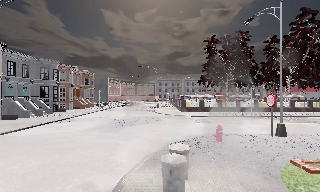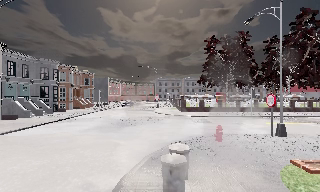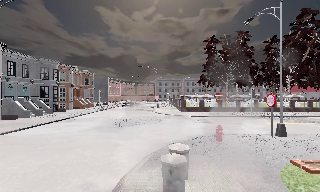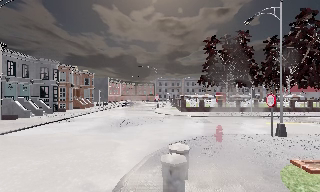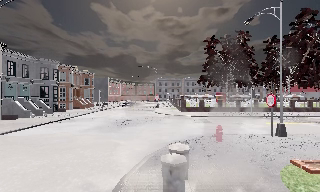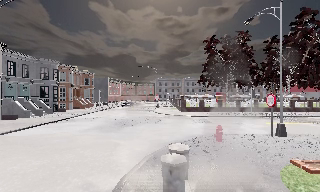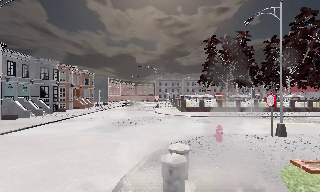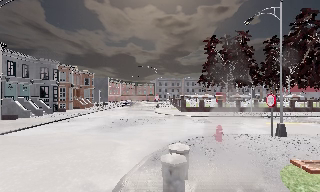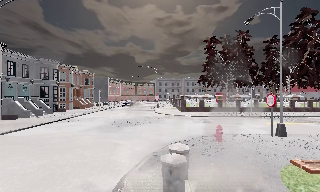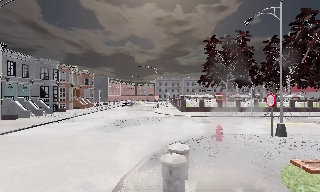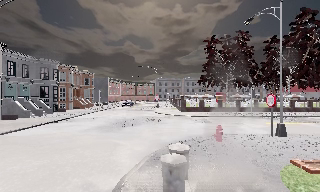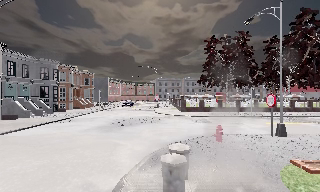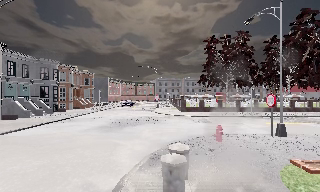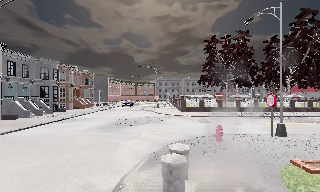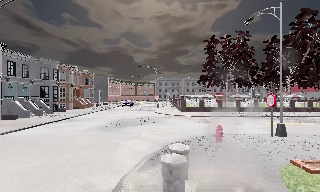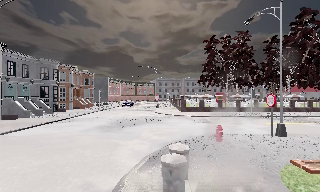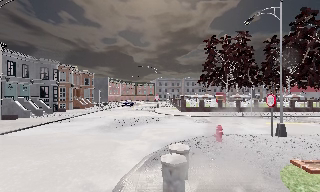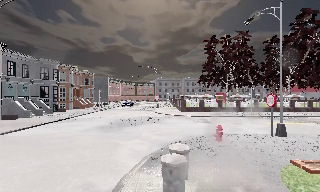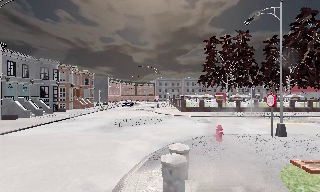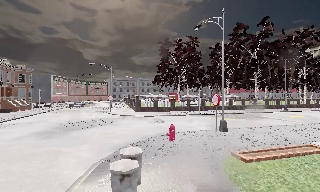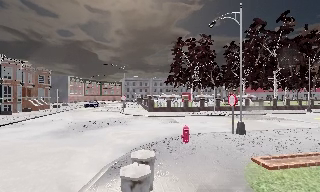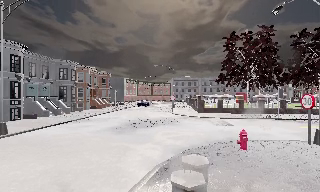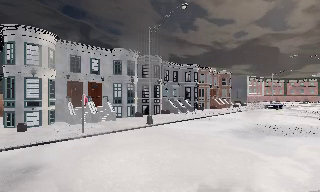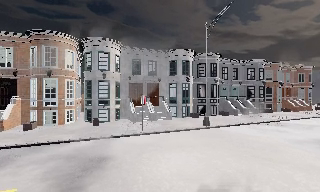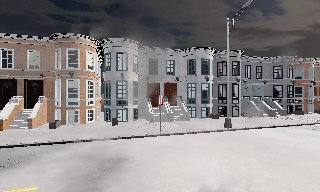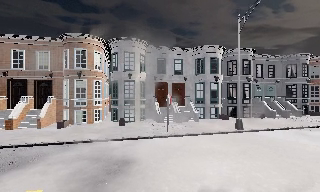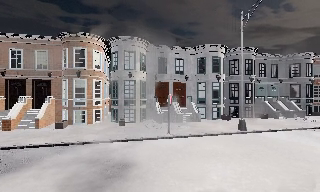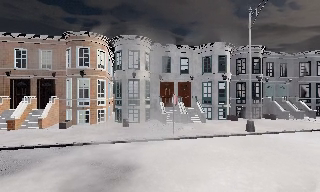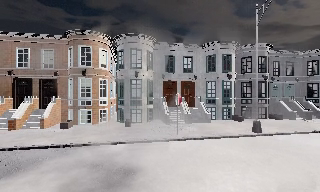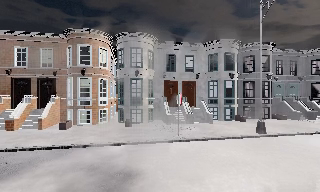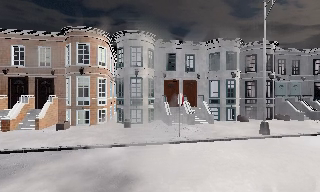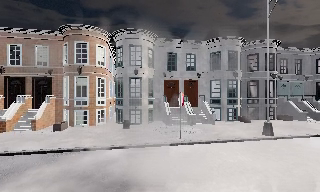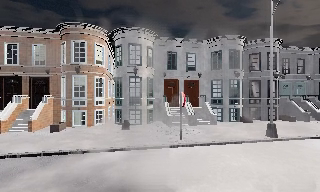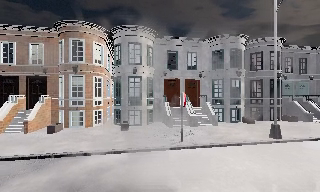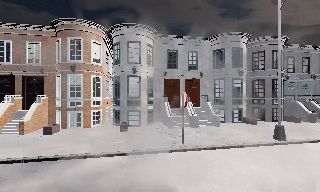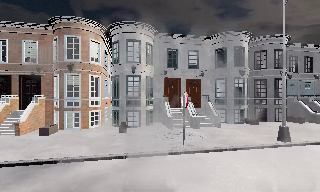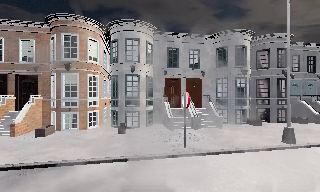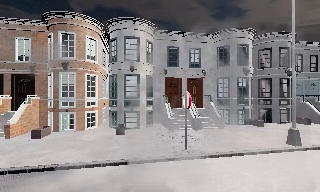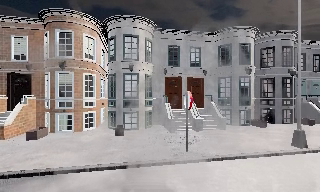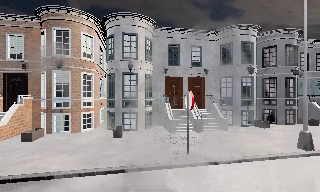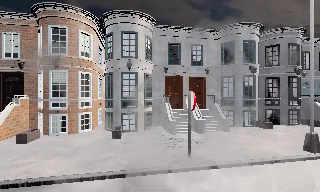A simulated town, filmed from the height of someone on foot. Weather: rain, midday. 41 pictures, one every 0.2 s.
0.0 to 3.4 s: The camera keeps its place and its aim.
3.4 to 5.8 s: The camera swings to its left by about 80 degrees, and the scene slides to the right. It travels forward, about 3 m.
5.8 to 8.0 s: The camera travels forward, about 3 m, so what stands in front looms larger.
The film runs forward here.
